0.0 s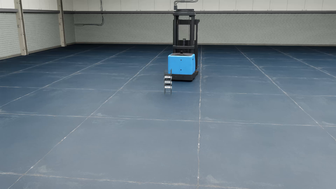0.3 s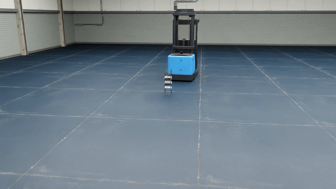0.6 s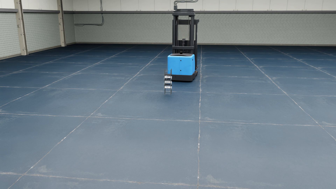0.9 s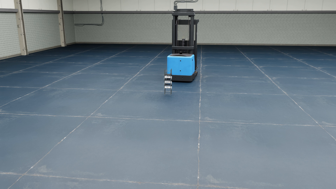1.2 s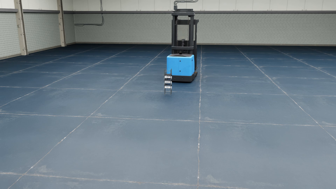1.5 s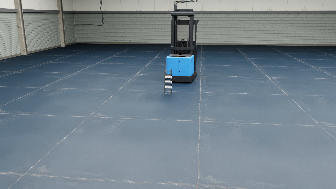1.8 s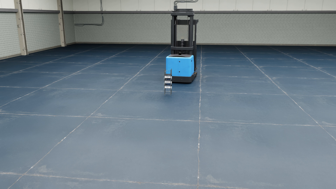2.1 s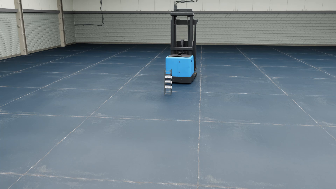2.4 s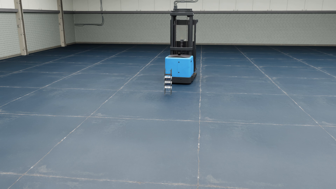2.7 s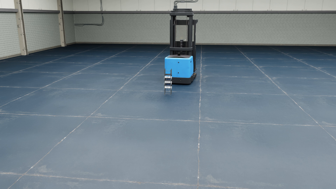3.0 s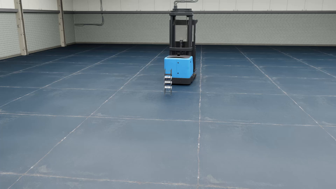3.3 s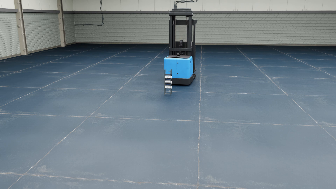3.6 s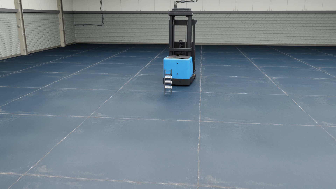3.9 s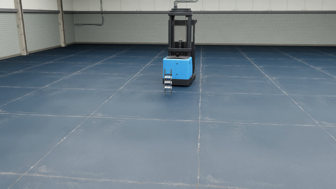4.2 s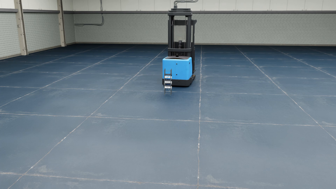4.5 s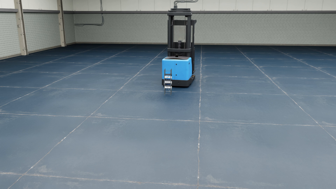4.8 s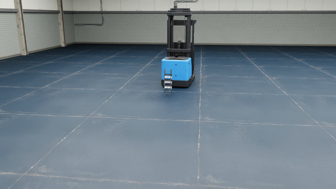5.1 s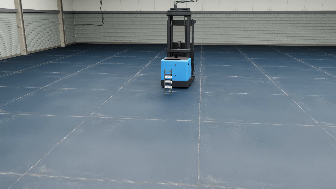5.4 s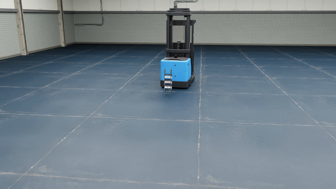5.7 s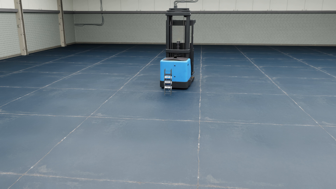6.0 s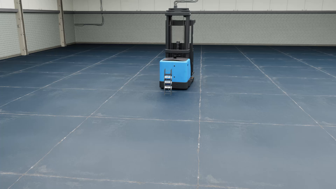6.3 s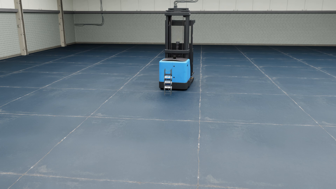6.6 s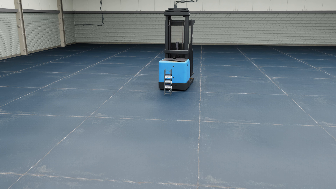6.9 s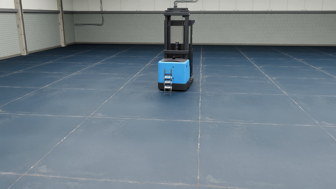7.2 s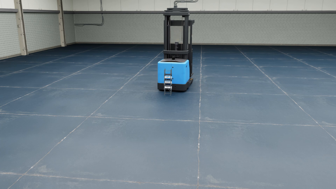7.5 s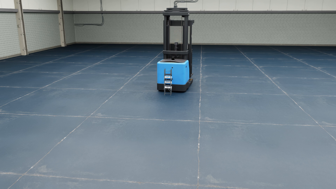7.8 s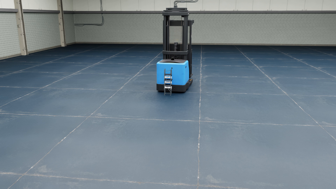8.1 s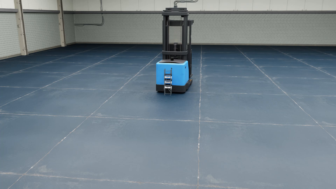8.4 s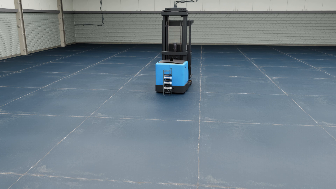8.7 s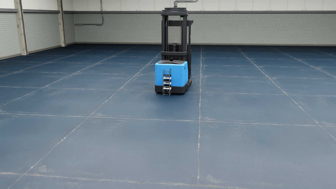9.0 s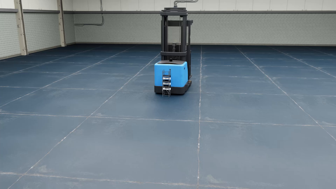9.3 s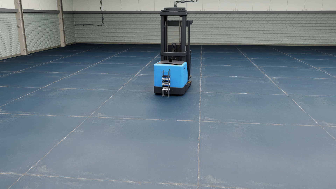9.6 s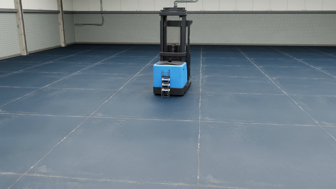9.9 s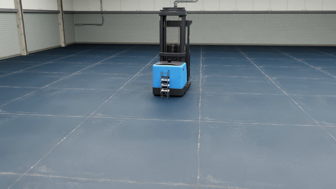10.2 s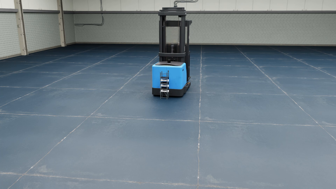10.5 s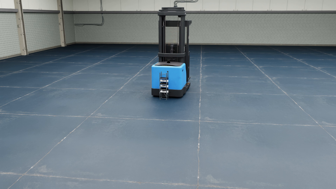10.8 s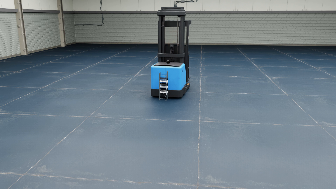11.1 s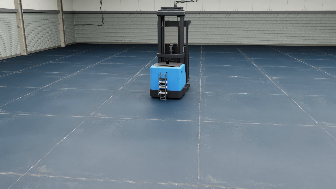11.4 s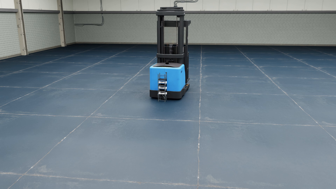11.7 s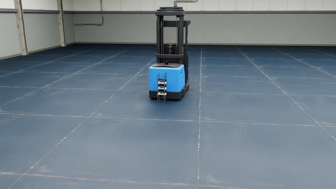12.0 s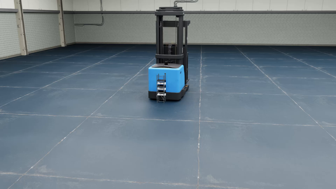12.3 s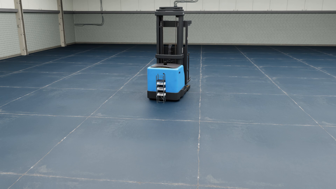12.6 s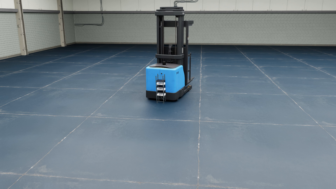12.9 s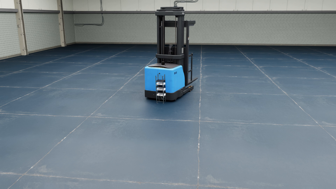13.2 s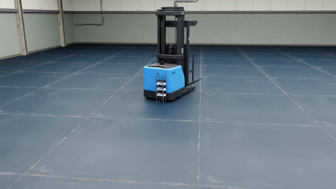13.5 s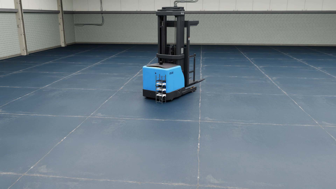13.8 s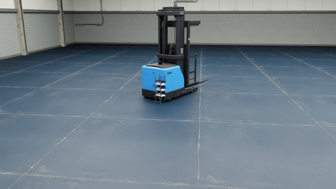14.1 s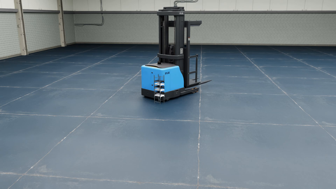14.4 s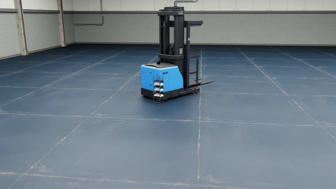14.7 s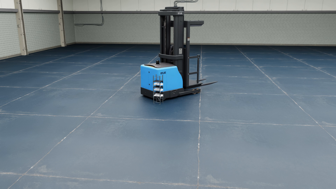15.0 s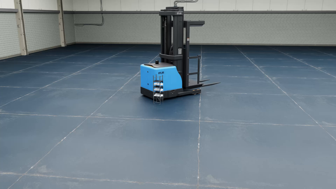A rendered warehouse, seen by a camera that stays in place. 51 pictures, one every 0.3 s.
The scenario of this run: A forklift runs into an object in its way.
